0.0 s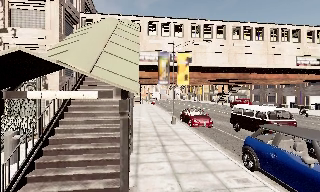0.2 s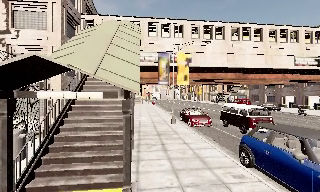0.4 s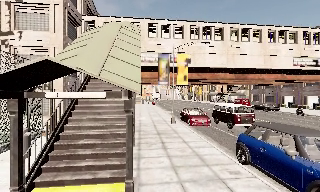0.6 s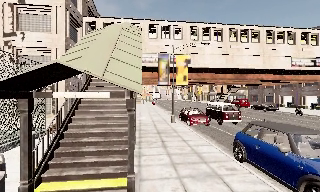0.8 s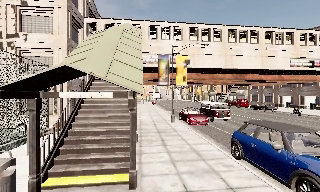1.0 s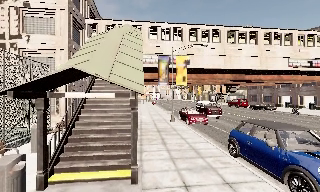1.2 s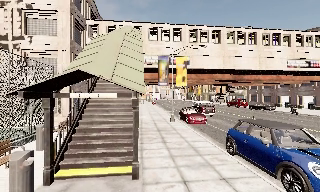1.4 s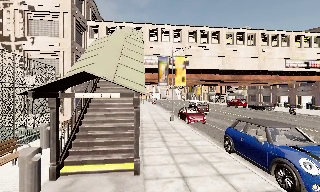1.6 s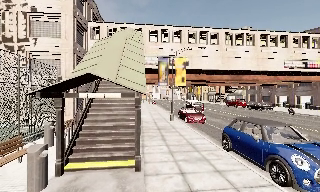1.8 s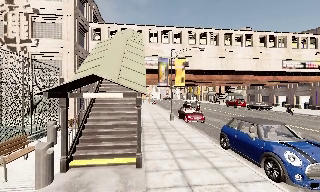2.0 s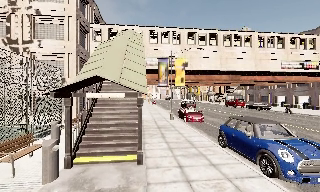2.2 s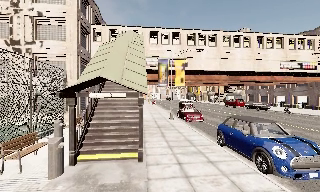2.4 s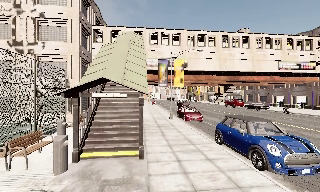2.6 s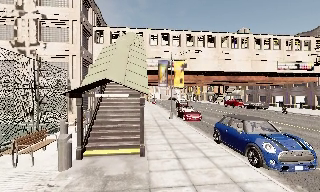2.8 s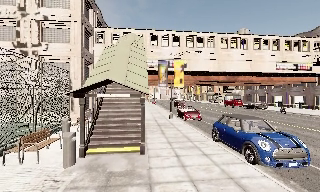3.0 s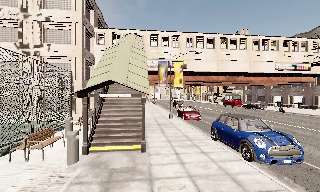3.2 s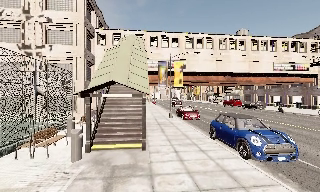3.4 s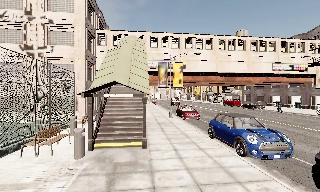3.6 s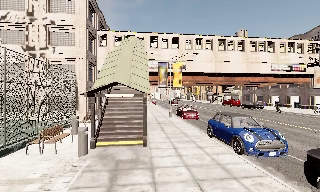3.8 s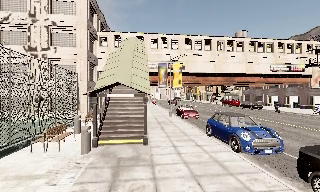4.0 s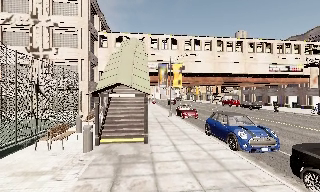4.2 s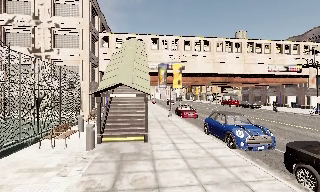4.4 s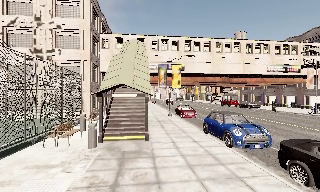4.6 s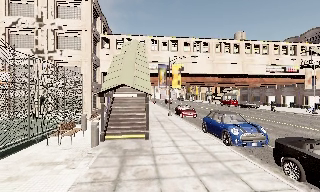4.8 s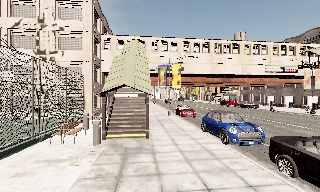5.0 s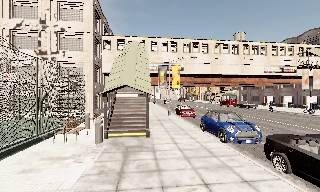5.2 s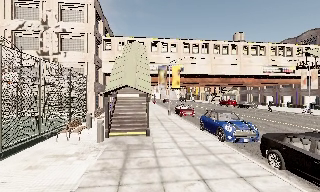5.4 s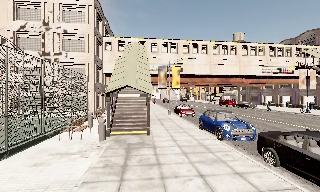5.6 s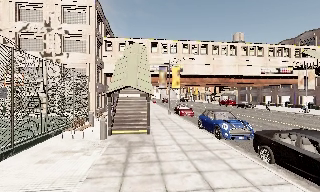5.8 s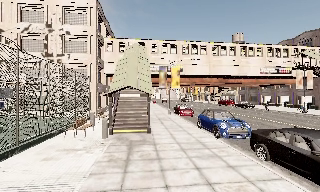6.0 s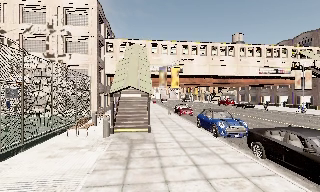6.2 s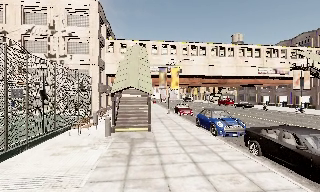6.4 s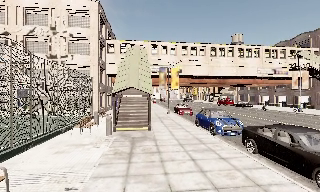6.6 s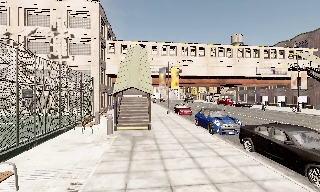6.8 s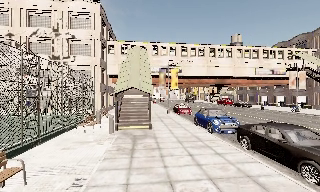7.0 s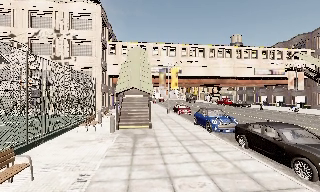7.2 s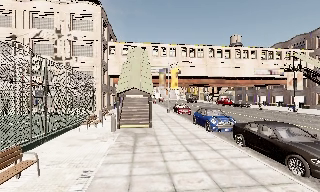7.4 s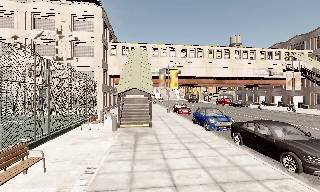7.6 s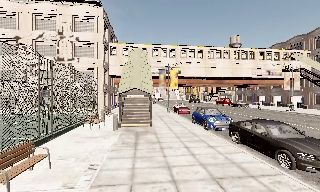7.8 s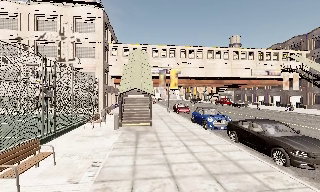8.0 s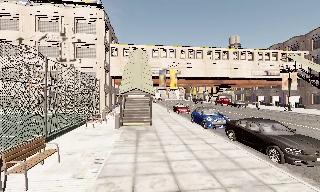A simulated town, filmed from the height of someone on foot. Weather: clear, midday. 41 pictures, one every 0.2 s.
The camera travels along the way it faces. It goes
backward.
0.0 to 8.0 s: The camera travels backward, about 10 m, so what stands in front gets smaller.
The film runs backward here.
